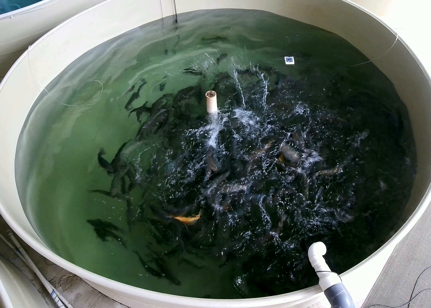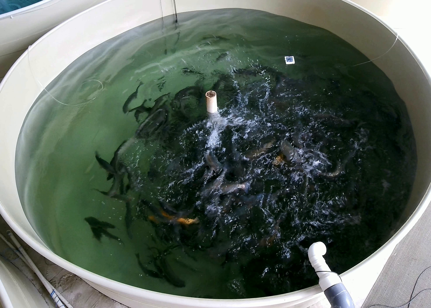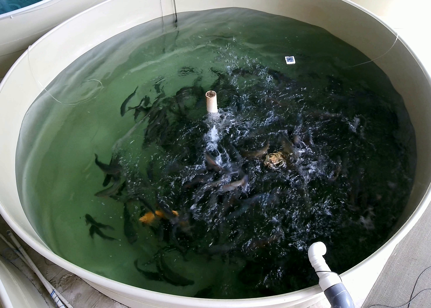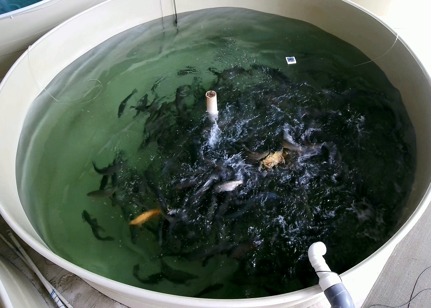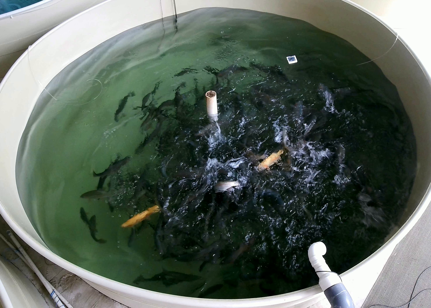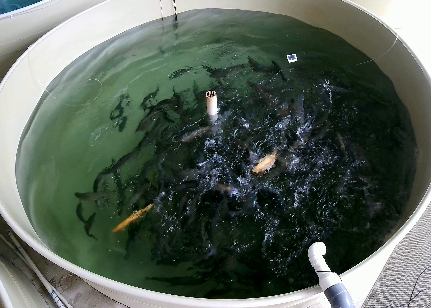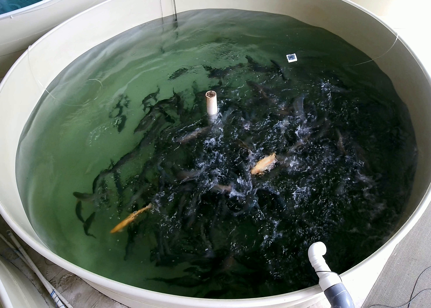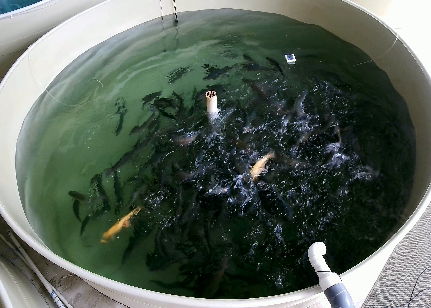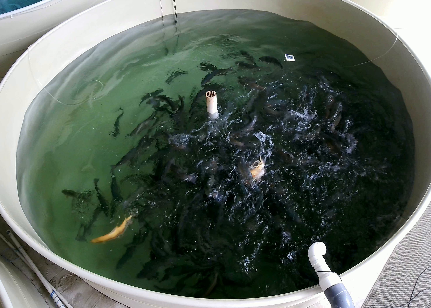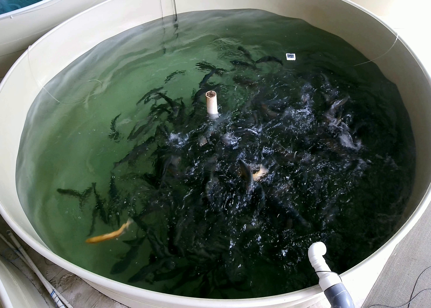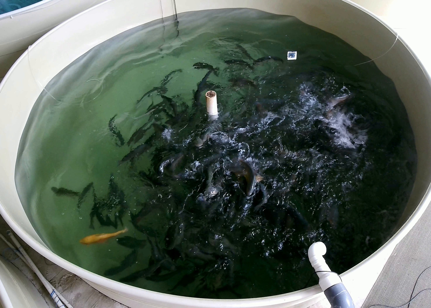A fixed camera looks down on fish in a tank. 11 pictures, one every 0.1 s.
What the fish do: Strong feeding.
